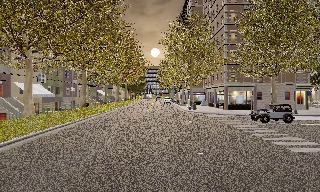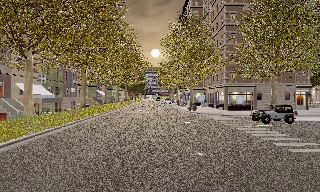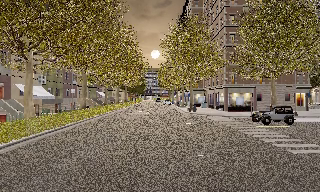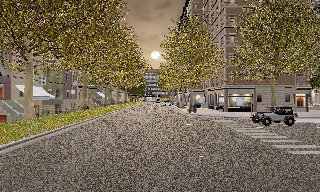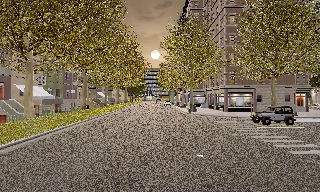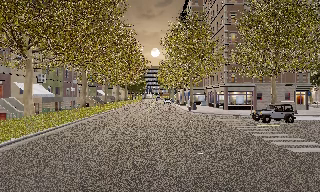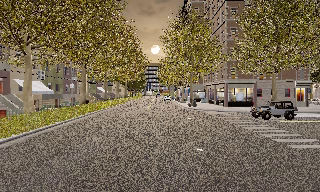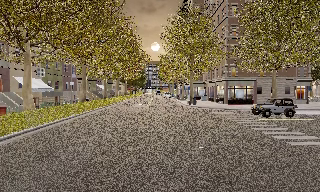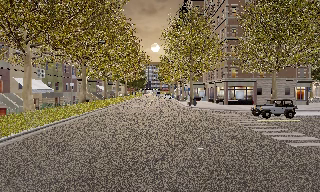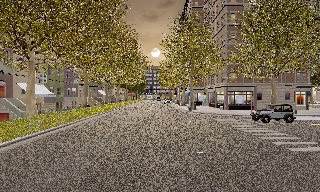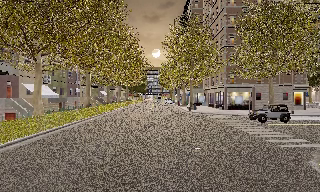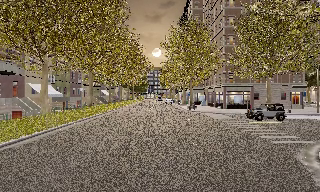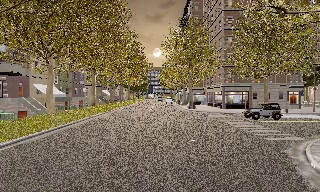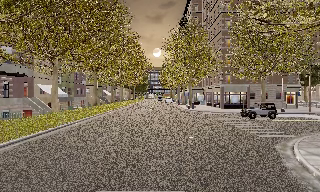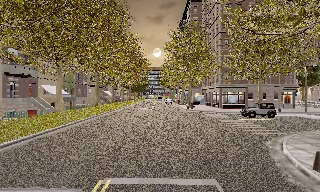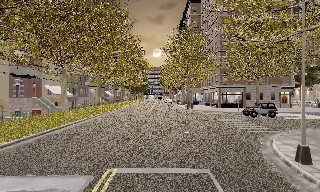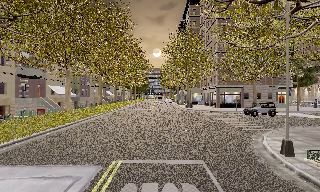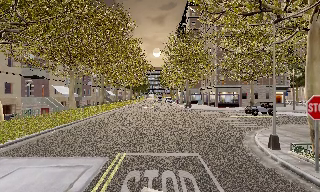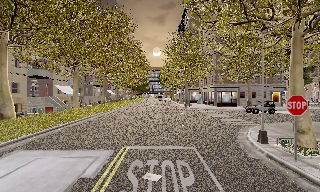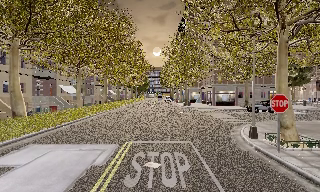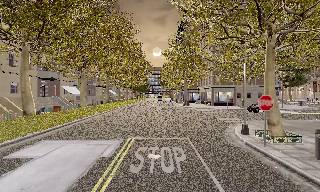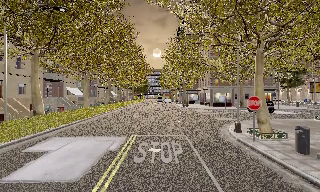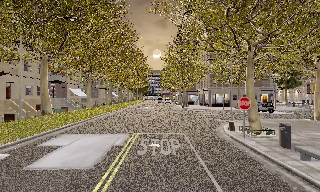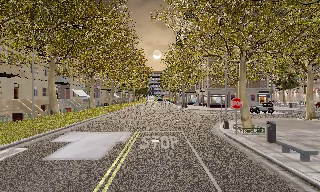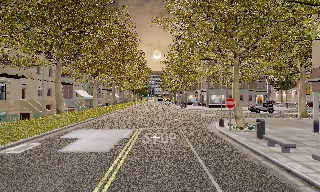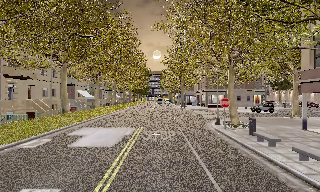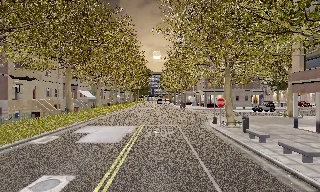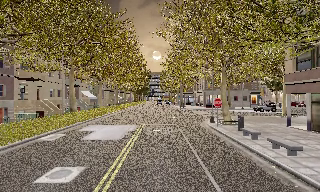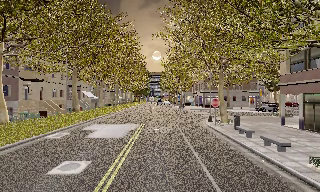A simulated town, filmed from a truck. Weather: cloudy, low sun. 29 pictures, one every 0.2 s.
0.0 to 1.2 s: The camera keeps its place and its aim.
1.2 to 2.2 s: The camera travels backward, about 1.5 m, so what stands in front gets smaller. It gains speed.
2.2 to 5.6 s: The camera travels backward, about 14 m, so what stands in front gets smaller.
The film runs backward here.
